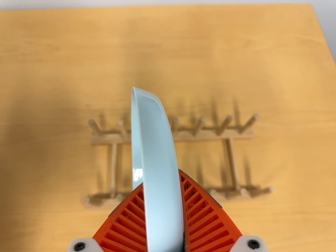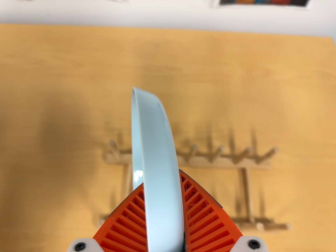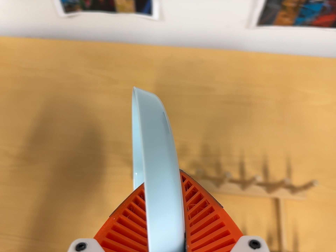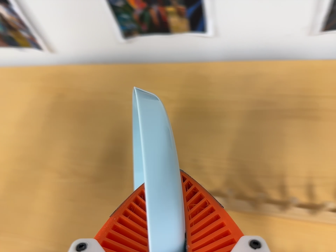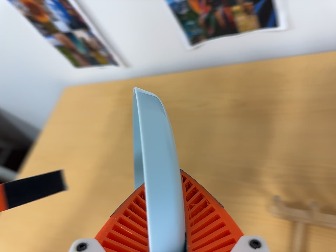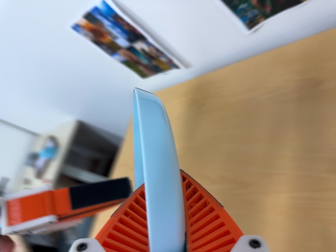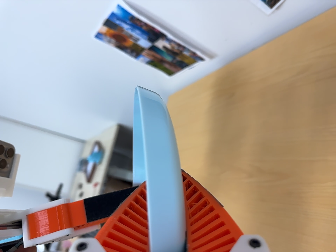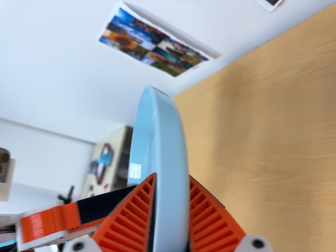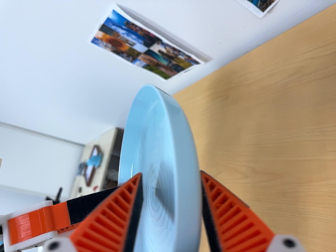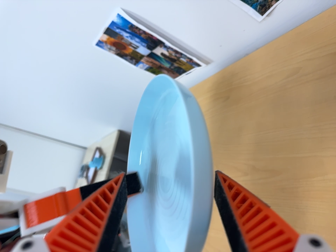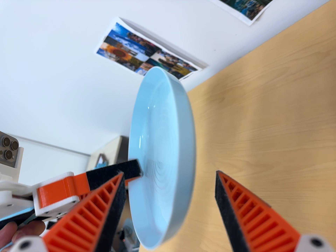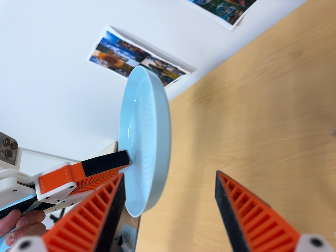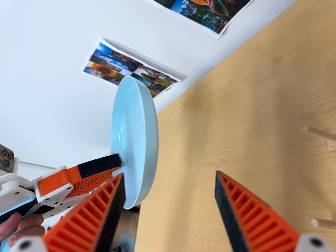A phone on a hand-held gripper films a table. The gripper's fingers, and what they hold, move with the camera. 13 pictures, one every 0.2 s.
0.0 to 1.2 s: The scene slides to the right, as the camera pans about 65 degrees to its left. It travels toward the top of its view, to its right and forward, about 9 cm, so close, fixed things drift downward. It rolls about its line of sight by about 10 degrees, and the scene rotates counterclockwise.
1.2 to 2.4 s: The camera travels backward, toward the bottom of its view and to its right, about 12 cm, so what stands in front gets smaller.
The film runs backward here.
